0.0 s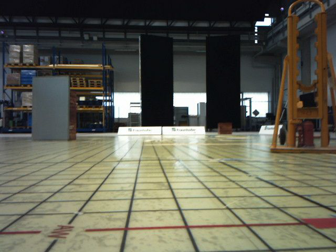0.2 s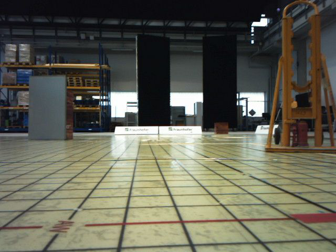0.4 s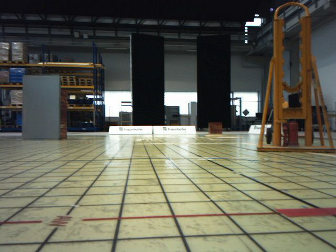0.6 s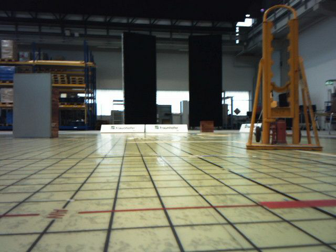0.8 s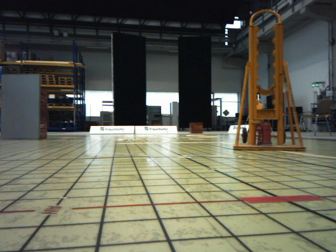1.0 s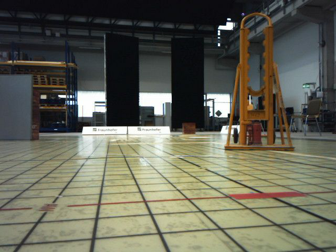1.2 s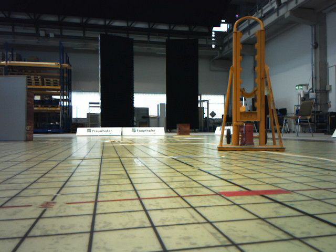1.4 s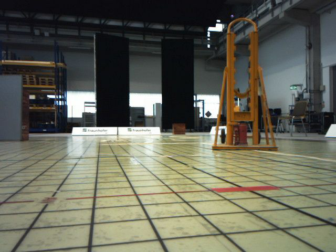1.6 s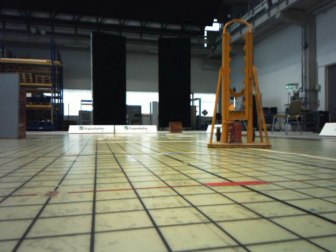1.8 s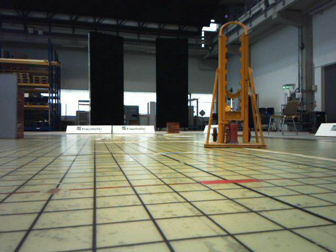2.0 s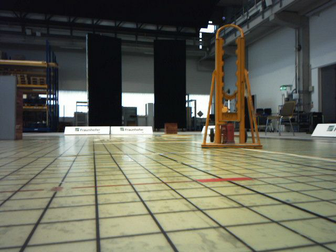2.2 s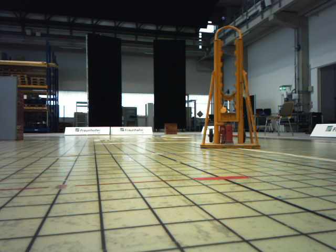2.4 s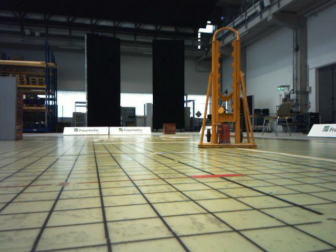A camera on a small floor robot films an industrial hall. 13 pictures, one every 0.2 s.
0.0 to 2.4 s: The scene slides to the left, as the camera pans about 10 degrees to its right. It travels backward, about 0.5 m, so what stands in front gets smaller.
The film runs backward here.
